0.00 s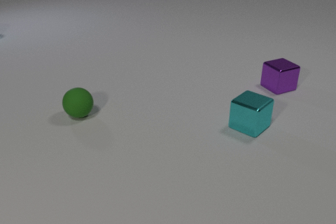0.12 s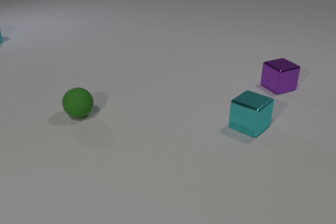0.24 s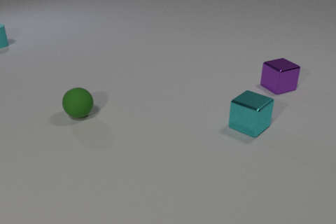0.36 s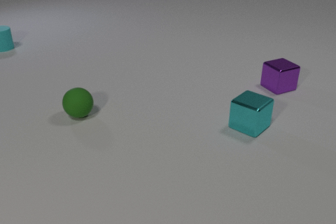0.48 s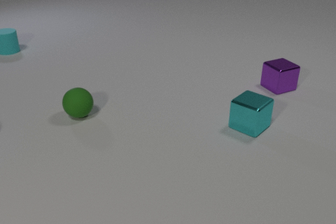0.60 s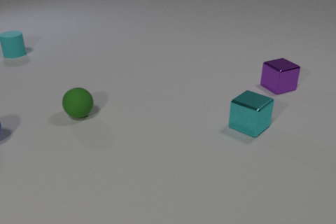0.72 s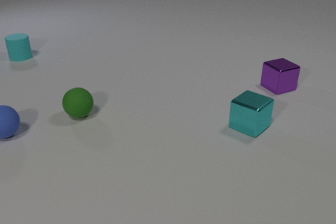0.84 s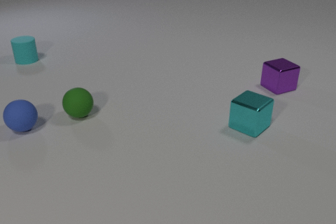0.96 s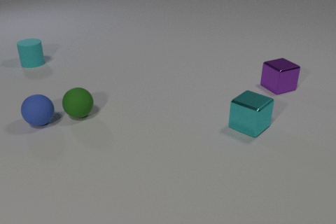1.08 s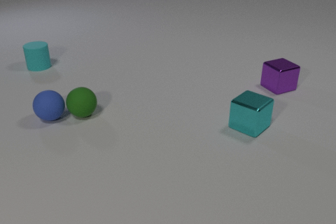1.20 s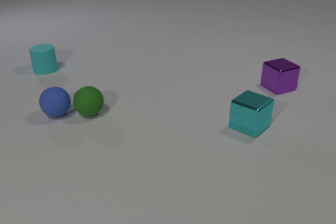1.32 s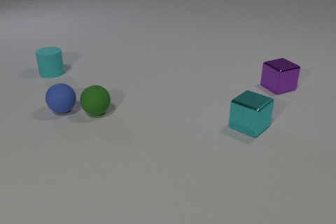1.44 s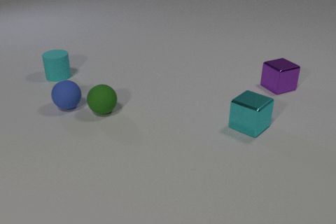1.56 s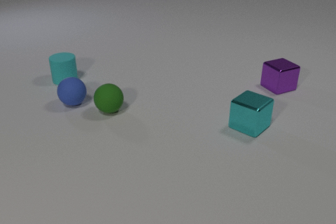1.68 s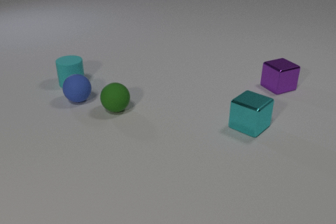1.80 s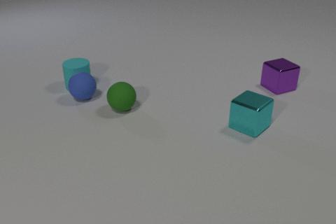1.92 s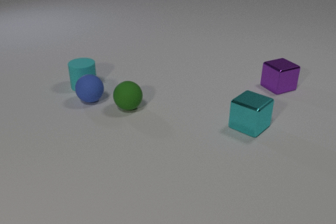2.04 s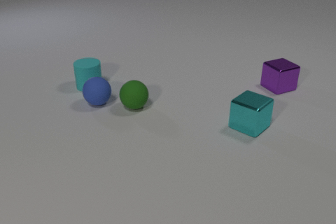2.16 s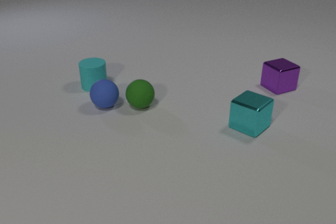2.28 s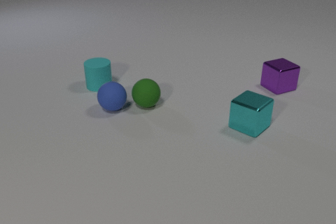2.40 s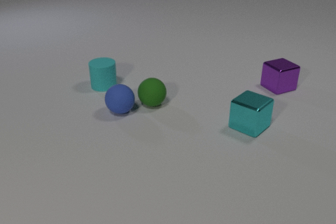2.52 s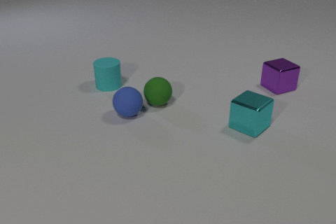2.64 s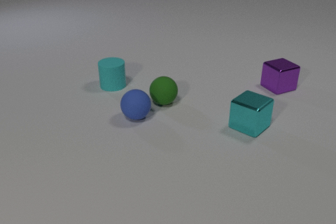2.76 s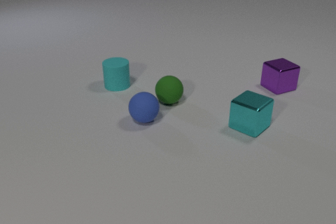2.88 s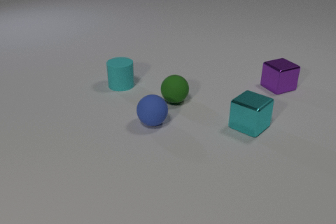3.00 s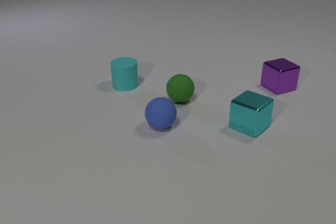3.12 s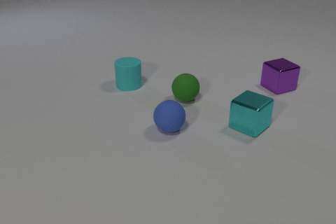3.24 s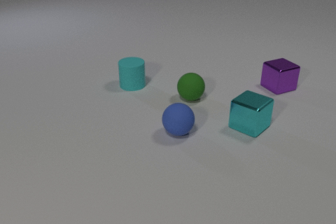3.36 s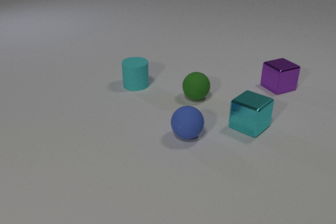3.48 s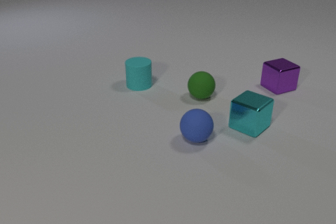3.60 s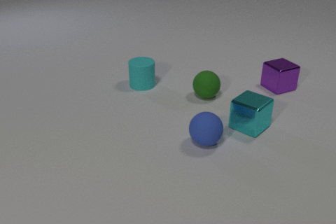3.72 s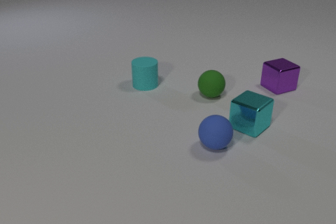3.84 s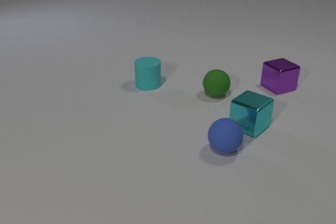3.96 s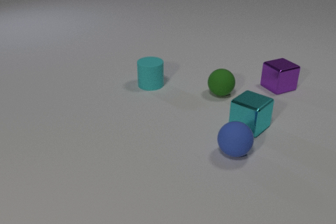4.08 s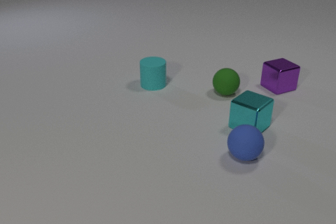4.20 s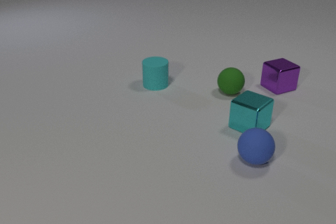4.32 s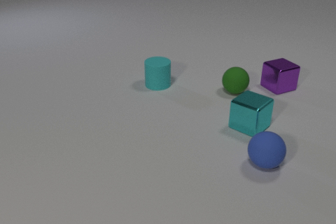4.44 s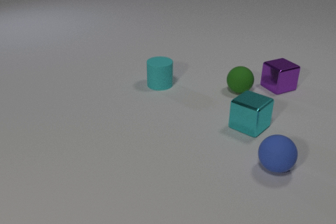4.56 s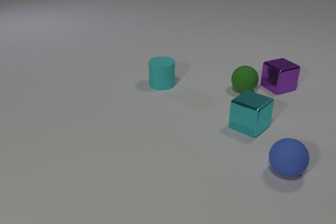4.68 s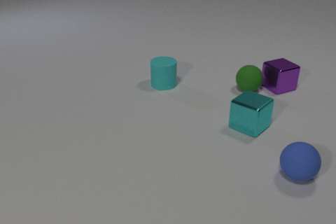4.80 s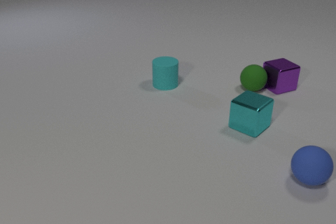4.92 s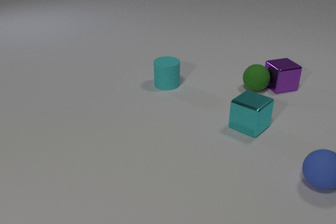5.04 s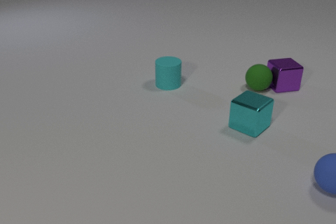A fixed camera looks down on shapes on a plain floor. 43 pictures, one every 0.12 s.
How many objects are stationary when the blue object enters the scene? 3.
Are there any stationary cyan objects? yes.
How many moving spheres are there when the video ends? 2.
0.00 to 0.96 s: The blue rubber sphere comes in at the left edge, rolls to the right. The cyan rubber cylinder comes in at the left edge, slides toward the camera and to the right.
0.96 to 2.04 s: The blue rubber sphere rolls to the right and away from the camera. The green rubber sphere rolls to the right. The cyan rubber cylinder slides toward the camera and to the right. The blue rubber sphere and the green rubber sphere collide. The blue rubber sphere and the cyan rubber cylinder collide.
2.04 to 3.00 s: The blue rubber sphere rolls to the right and toward the camera. The green rubber sphere rolls to the right. The cyan rubber cylinder slides to the right.
3.00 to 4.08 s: The blue rubber sphere rolls to the right and toward the camera. The green rubber sphere rolls to the right and away from the camera. The cyan rubber cylinder slides to the right.
4.08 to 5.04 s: The blue rubber sphere rolls to the right. The green rubber sphere rolls to the right and away from the camera. The cyan rubber cylinder slides to the right. The green rubber sphere and the purple metal cube collide.
